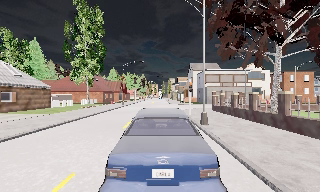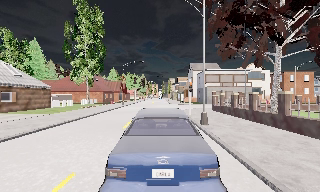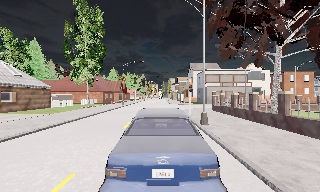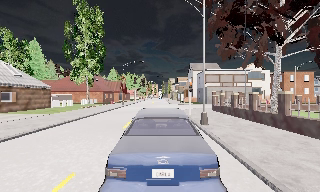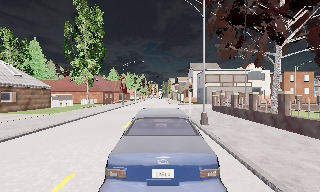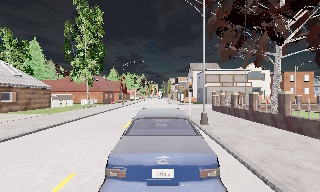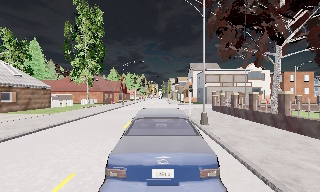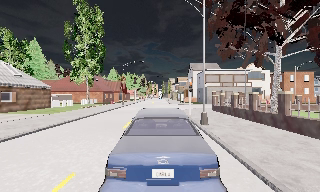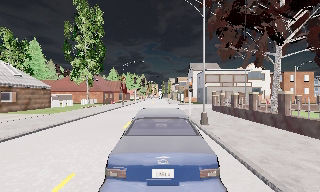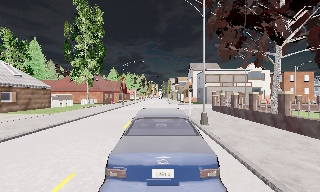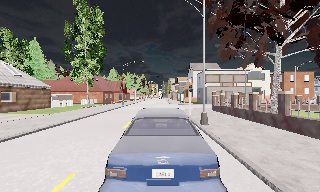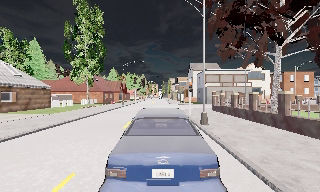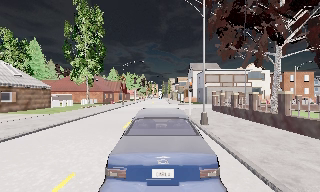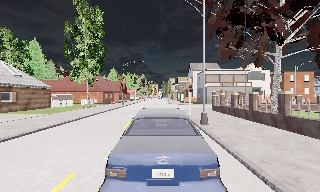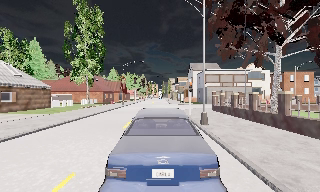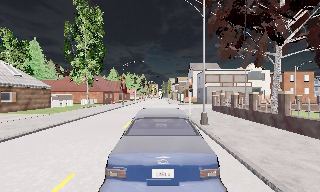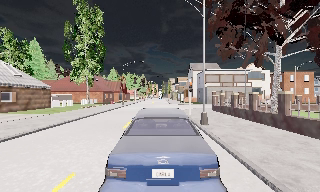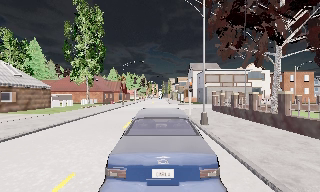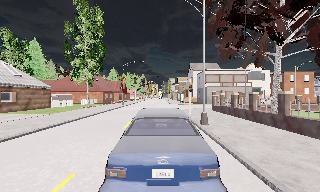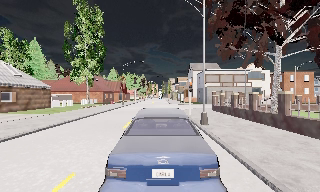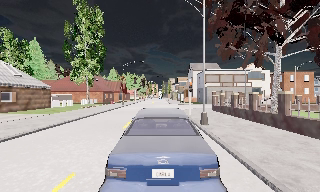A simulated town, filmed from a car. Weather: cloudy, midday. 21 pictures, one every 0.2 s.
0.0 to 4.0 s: The camera keeps its place and its aim.
The film runs forward here.
